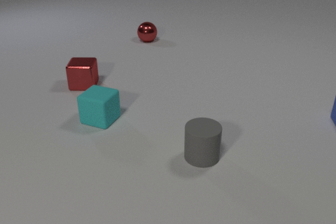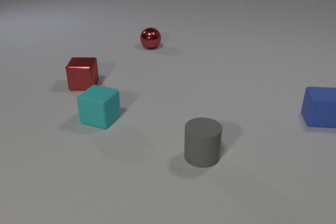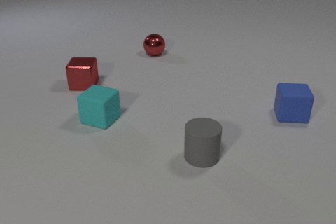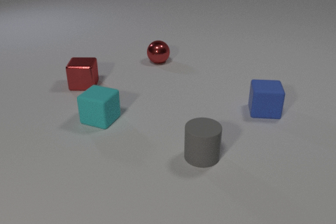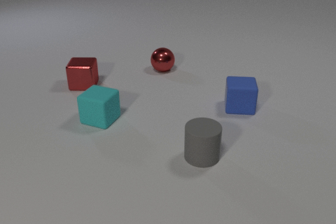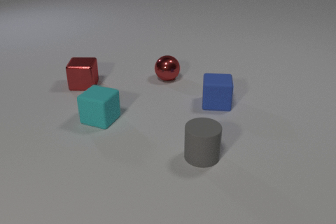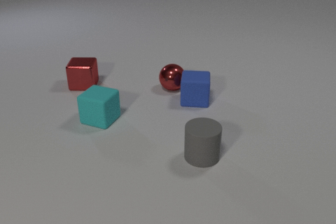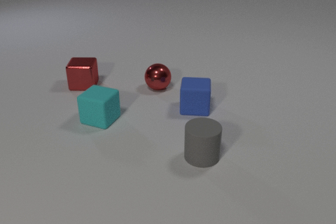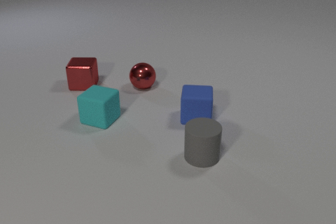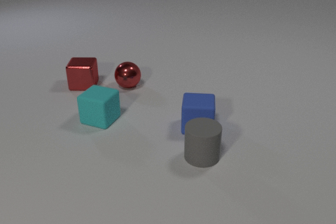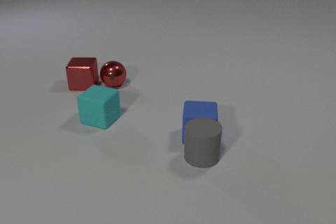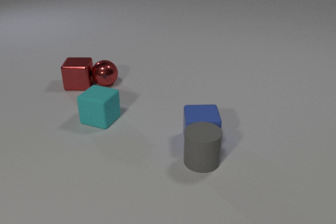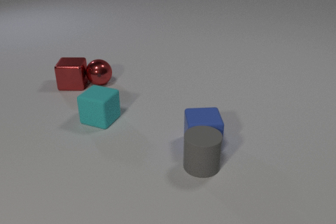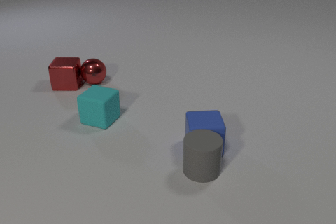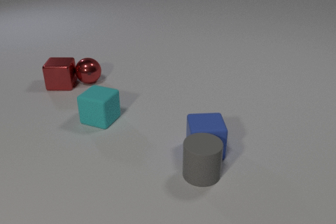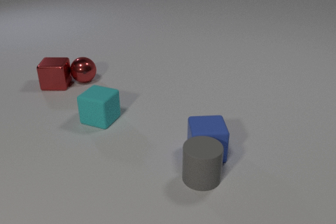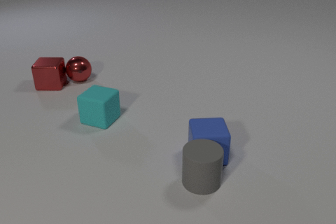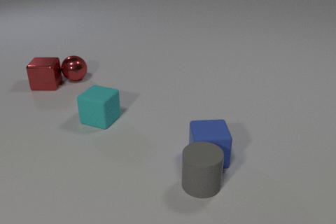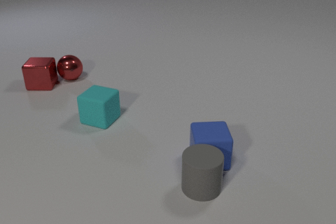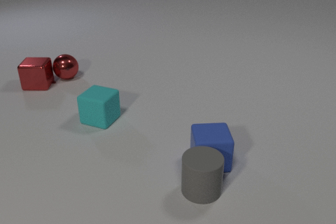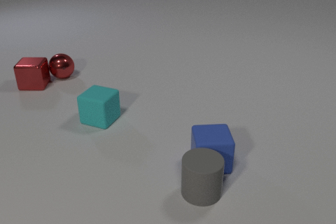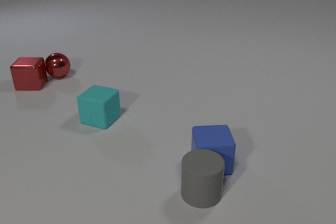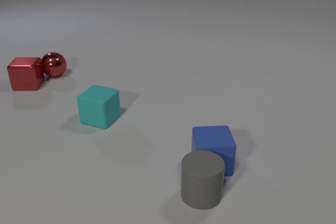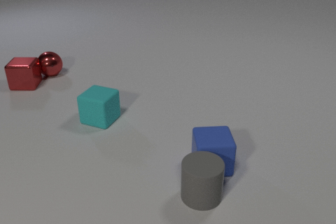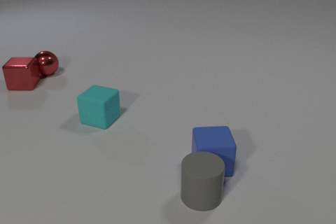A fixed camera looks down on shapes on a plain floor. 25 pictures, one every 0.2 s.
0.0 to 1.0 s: The red metal sphere rolls toward the camera. The blue rubber cube slides to the left.
1.0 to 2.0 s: The red metal sphere rolls to the left. The blue rubber cube slides toward the camera. The red metal sphere and the blue rubber cube collide. The blue rubber cube and the gray rubber cylinder collide.
2.0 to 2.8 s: The red metal sphere rolls to the left and away from the camera. The blue rubber cube slides toward the camera. The red metal cube slides to the left. The gray rubber cylinder slides toward the camera. The red metal sphere and the red metal cube collide.
2.8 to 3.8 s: The red metal sphere rolls to the left and away from the camera. The blue rubber cube slides toward the camera. The red metal cube slides to the left. The gray rubber cylinder slides toward the camera.
3.8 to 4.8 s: The red metal sphere rolls to the left and away from the camera. The red metal cube slides to the left. The gray rubber cylinder slides toward the camera.
How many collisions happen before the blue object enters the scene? 0.
Are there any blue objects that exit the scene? no.
How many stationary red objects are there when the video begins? 1.
